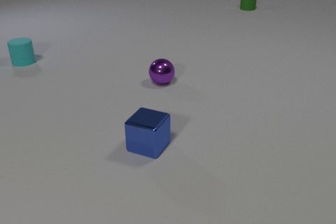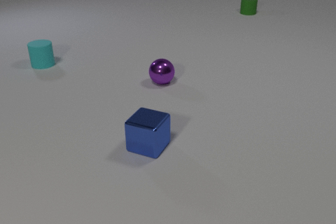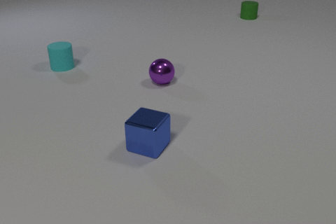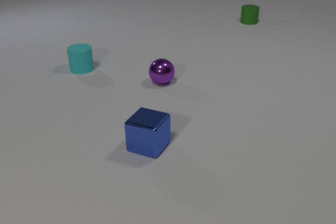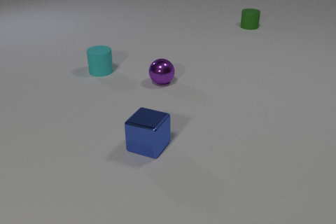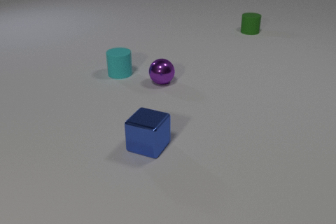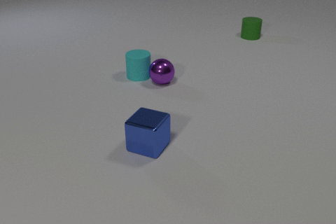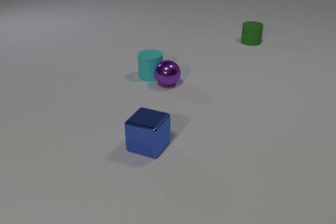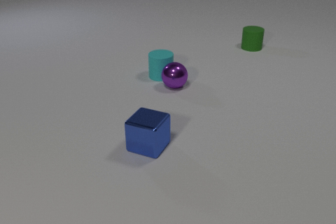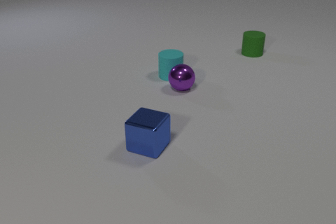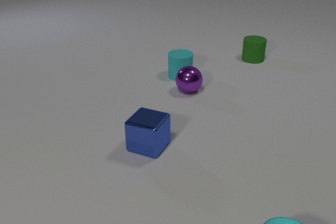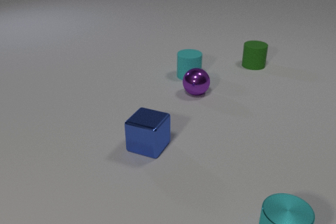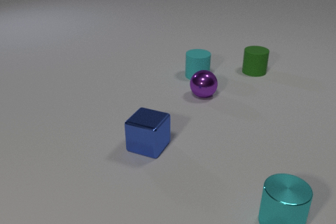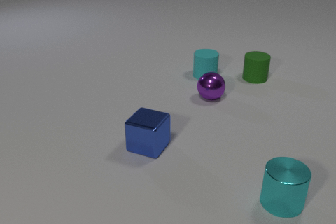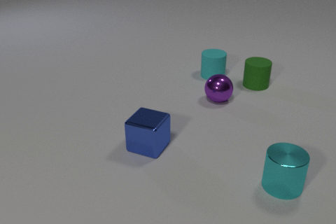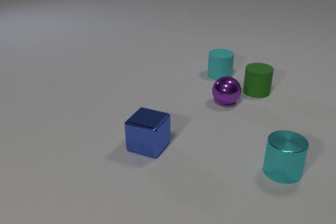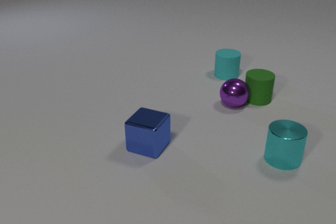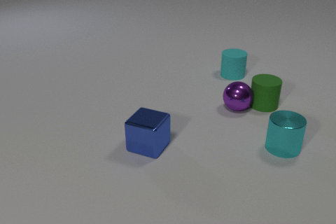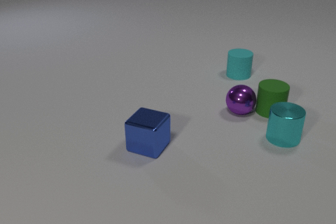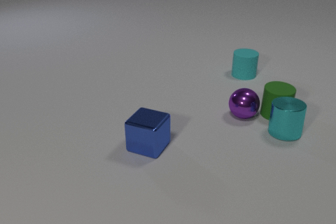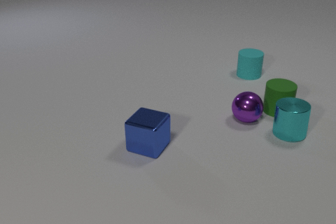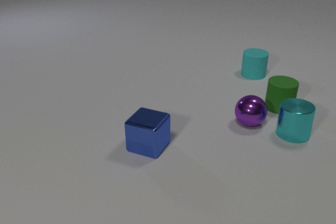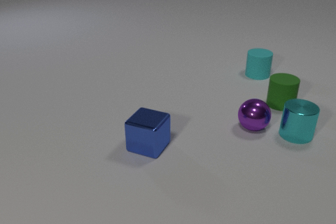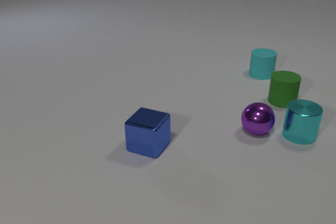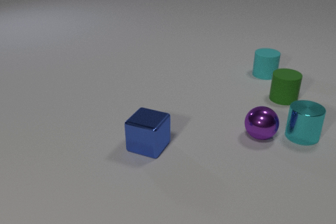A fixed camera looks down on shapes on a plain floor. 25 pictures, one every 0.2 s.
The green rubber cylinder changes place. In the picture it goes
toward the camera.
The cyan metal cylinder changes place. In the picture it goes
away from the camera.
0.0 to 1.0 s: The cyan rubber cylinder slides to the right and toward the camera. The green rubber cylinder slides toward the camera.
1.0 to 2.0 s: The cyan rubber cylinder slides to the right. The purple metal sphere rolls to the right and toward the camera. The green rubber cylinder slides toward the camera. The cyan metal cylinder comes in at the bottom edge. The cyan rubber cylinder and the purple metal sphere collide.
2.0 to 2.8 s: The cyan rubber cylinder slides to the right. The purple metal sphere rolls to the right and toward the camera. The green rubber cylinder slides toward the camera. The cyan metal cylinder slides away from the camera.
2.8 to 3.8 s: The cyan rubber cylinder slides to the right. The purple metal sphere rolls toward the camera and to the right. The green rubber cylinder slides toward the camera. The cyan metal cylinder slides away from the camera. The purple metal sphere and the green rubber cylinder collide. The green rubber cylinder and the cyan metal cylinder collide.
3.8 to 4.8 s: The cyan rubber cylinder slides to the right. The purple metal sphere rolls toward the camera and to the right. The green rubber cylinder slides away from the camera. The cyan metal cylinder slides to the right.
How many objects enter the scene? 1.
How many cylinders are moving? 3.
Are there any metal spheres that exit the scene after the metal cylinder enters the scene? no.
